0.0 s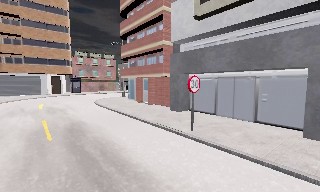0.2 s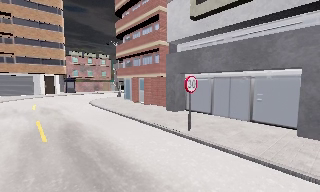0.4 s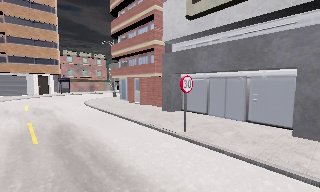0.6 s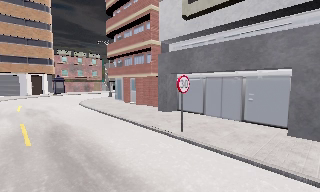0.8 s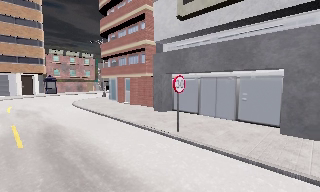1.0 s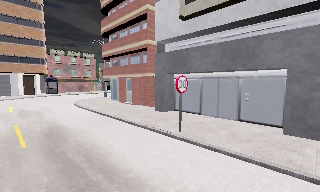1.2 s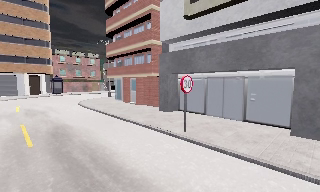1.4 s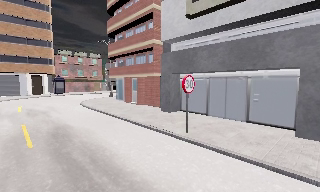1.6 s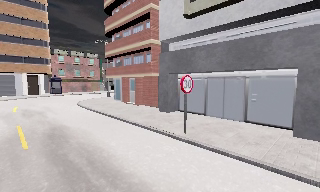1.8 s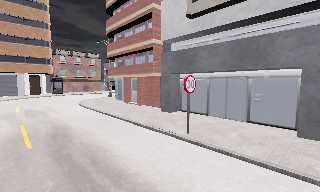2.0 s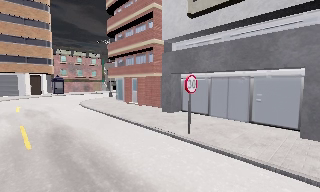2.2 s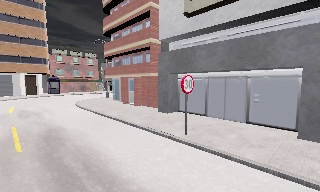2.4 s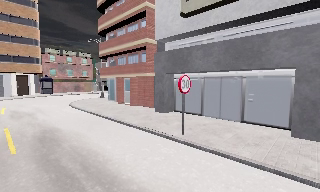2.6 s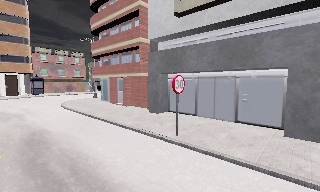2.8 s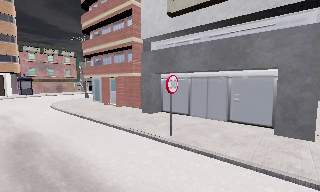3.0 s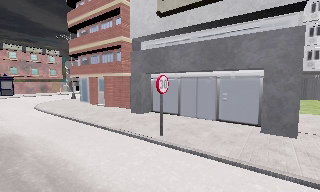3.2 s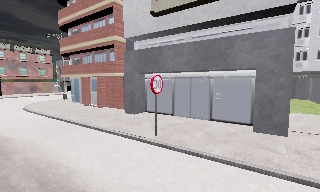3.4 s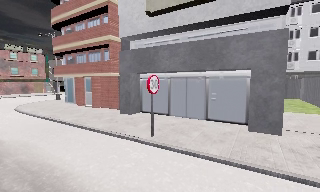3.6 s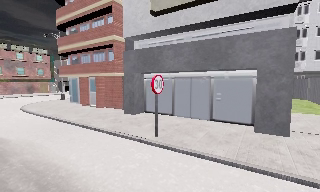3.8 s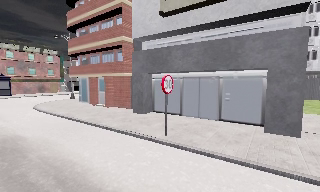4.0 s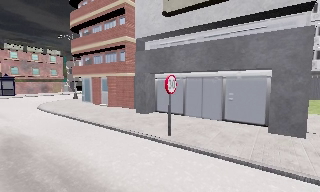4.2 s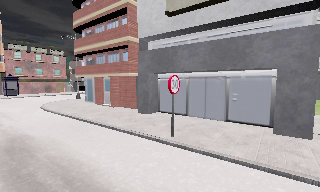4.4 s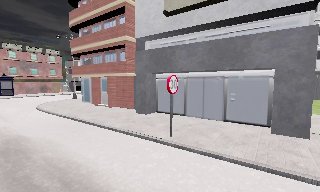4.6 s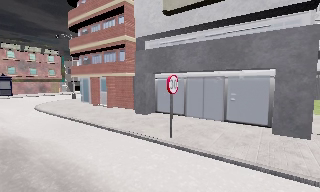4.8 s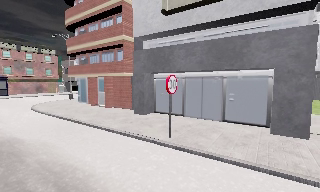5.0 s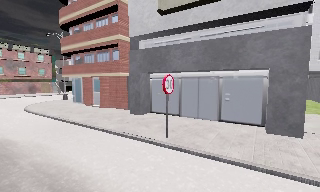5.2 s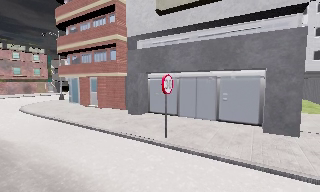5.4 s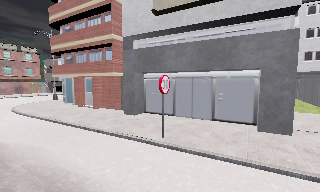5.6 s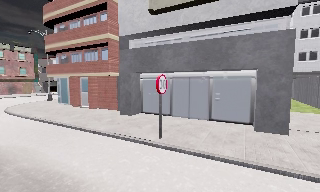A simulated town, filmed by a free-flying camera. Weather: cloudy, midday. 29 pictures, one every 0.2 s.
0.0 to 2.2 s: The camera travels forward, about 0.5 m, so what stands in front looms larger.
2.2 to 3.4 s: The scene slides to the left, as the camera pans about 15 degrees to its right.
3.4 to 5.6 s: The camera travels to its left, about 0.5 m.
The film runs forward here.
